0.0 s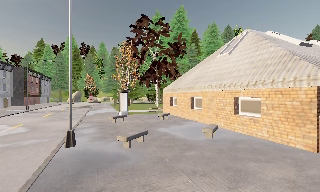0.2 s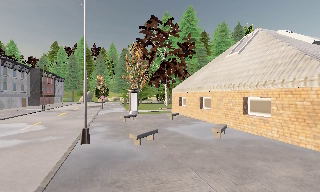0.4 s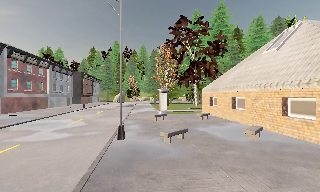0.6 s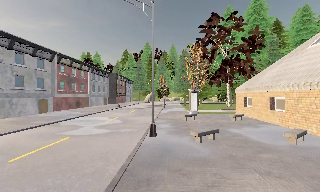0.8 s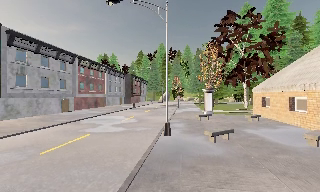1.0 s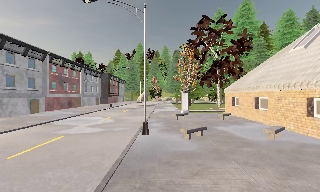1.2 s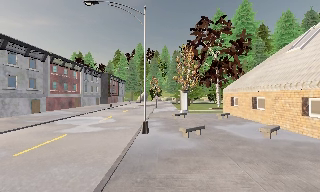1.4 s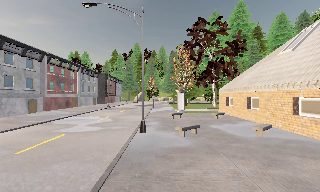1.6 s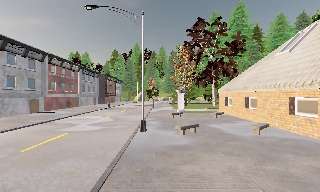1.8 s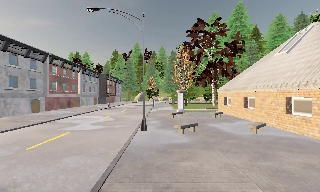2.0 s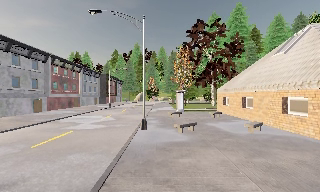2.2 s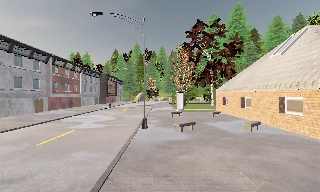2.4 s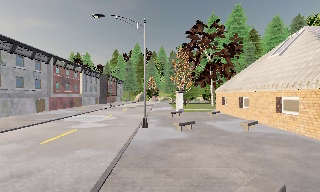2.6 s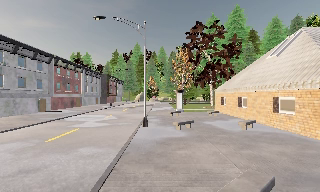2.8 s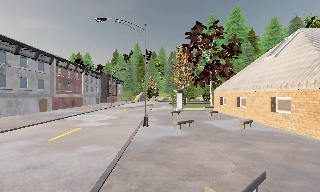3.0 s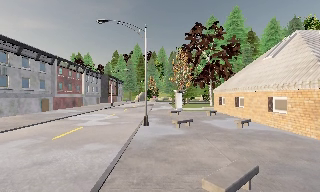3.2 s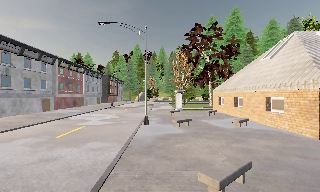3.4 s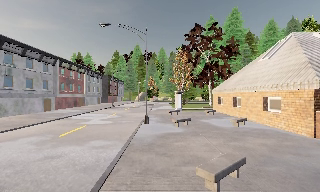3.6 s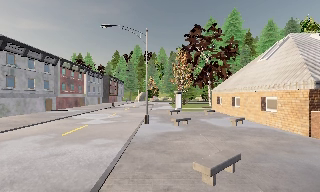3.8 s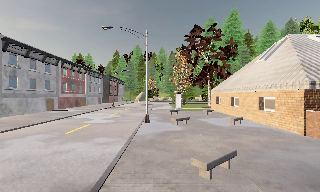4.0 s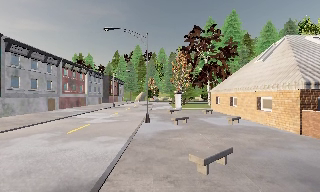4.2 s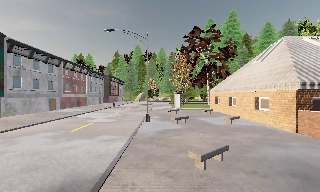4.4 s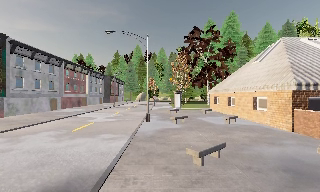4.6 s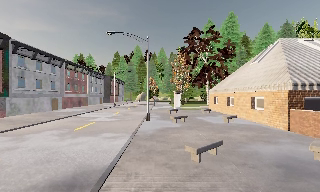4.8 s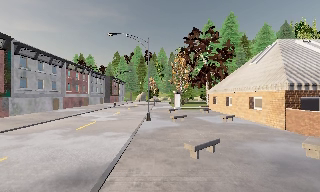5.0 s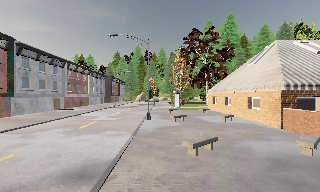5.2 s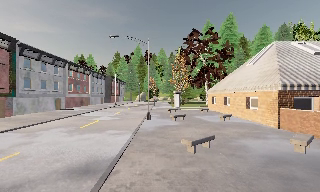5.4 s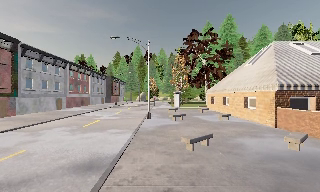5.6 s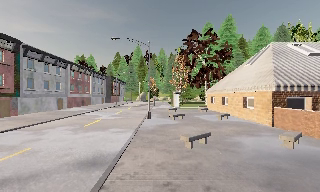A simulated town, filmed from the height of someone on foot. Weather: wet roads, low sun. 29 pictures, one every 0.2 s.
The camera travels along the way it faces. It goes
backward.
0.0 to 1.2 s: The scene slides to the right, as the camera pans about 20 degrees to its left. It travels backward, about 1.5 m, so what stands in front gets smaller.
1.2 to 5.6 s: The camera travels backward, about 6 m, so what stands in front gets smaller.
The film runs backward here.
